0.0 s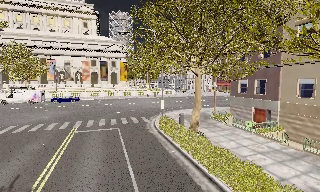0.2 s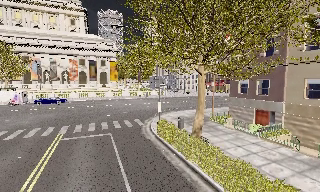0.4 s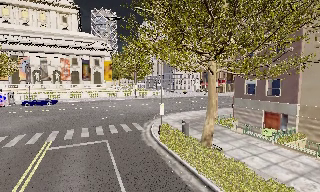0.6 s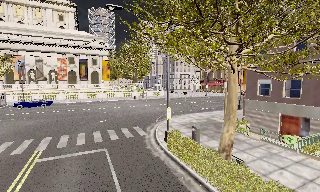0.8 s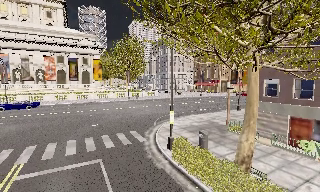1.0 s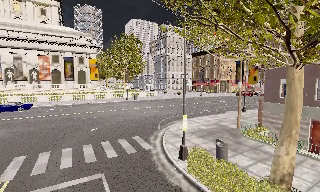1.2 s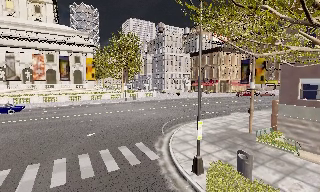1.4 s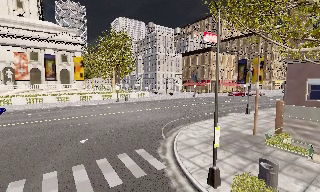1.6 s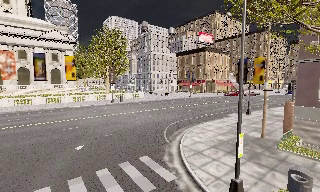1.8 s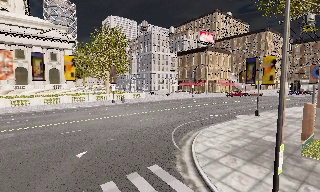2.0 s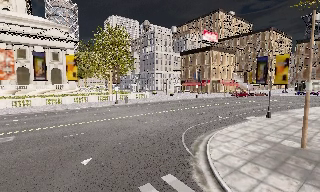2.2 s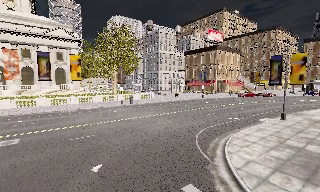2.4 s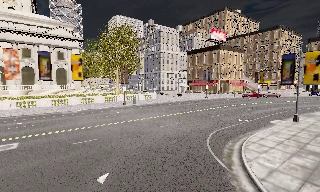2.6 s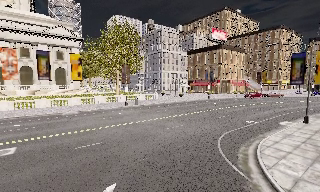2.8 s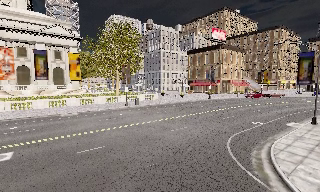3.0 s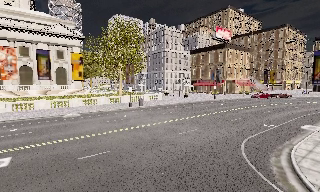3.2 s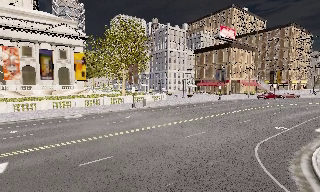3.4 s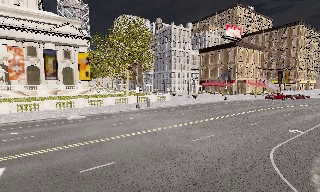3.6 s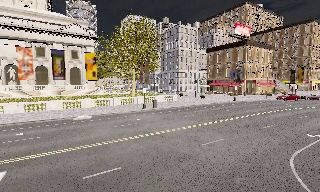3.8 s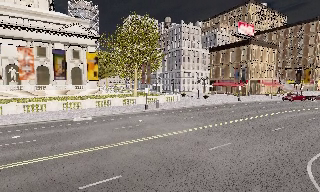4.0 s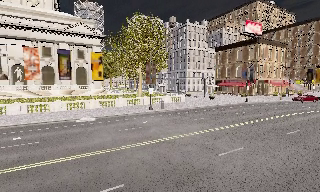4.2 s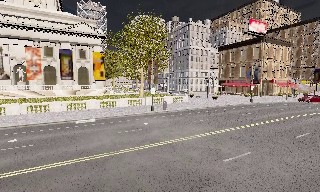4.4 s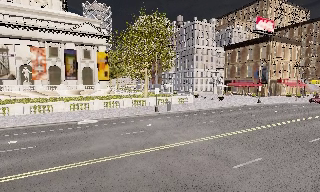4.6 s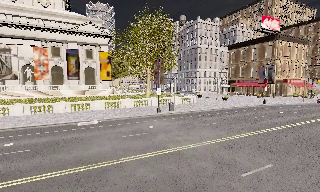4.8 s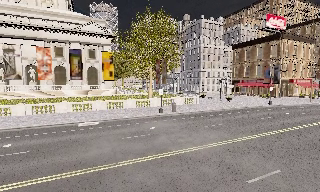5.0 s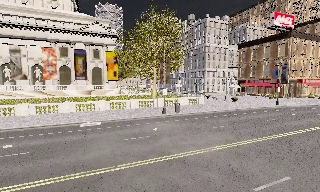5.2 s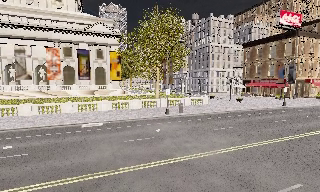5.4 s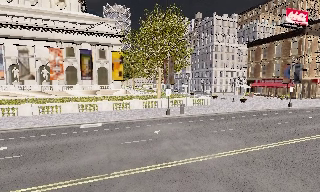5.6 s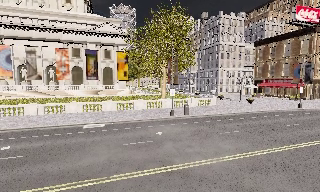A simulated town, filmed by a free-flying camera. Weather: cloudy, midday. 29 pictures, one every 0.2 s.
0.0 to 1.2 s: The camera pans to its right, which is clockwise from overhead, by about 10 degrees. It travels forward and to its left, about 8 m, so what stands in front looms larger.
1.2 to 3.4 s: The camera travels forward and to its left, about 10 m, so what stands in front looms larger.
3.4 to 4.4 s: The camera travels forward, about 3 m, so what stands in front looms larger.
4.4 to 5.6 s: The camera travels forward and to its right, about 2.5 m, so what stands in front looms larger.
The film runs forward here.
